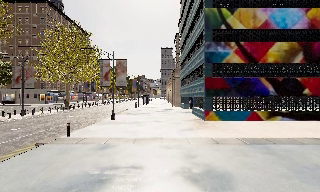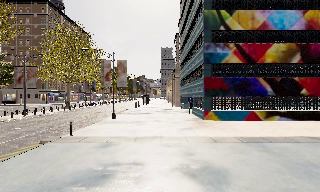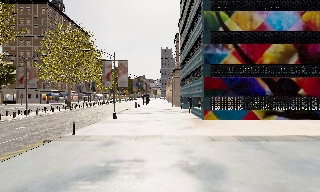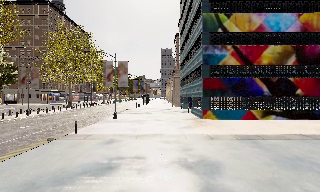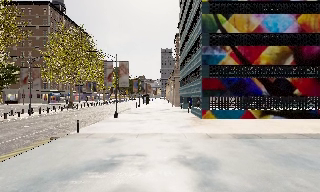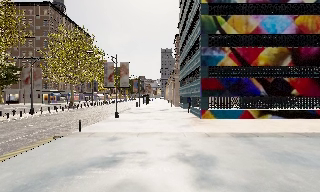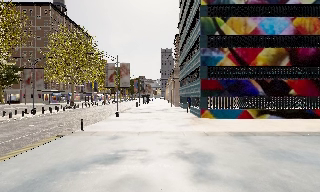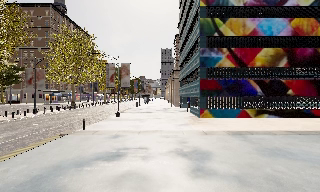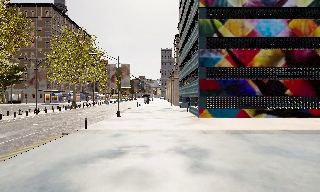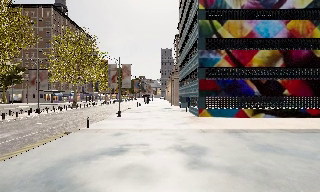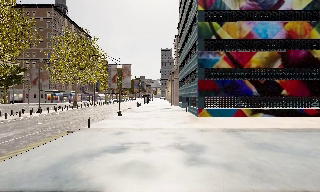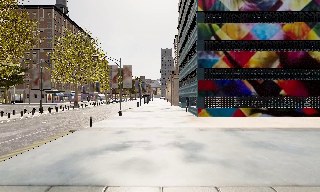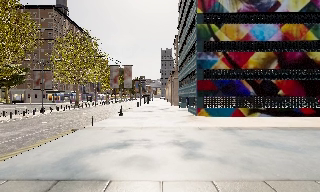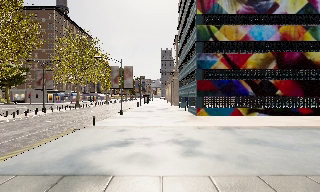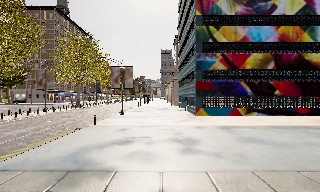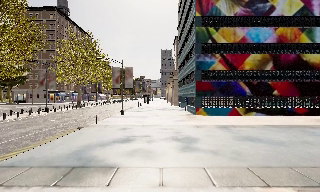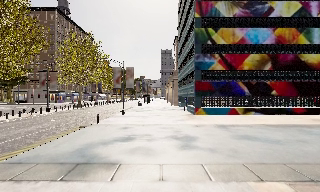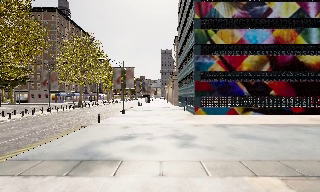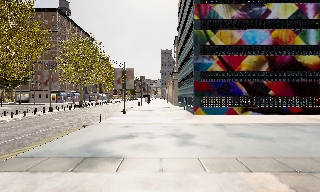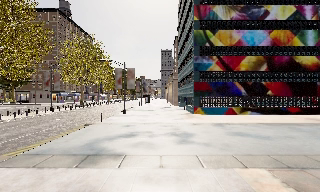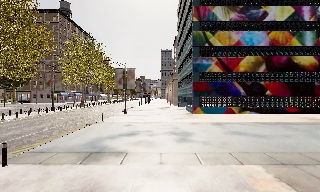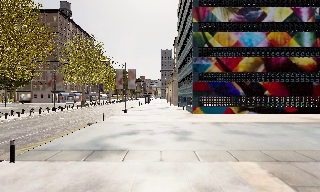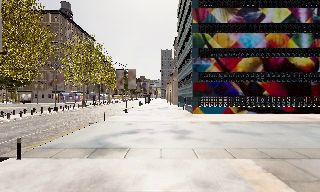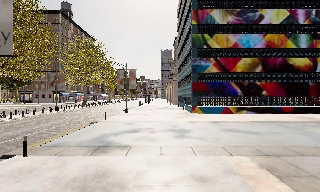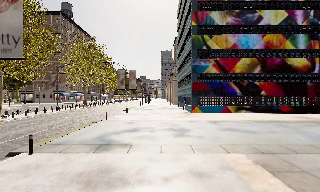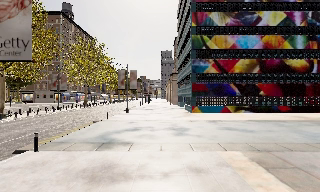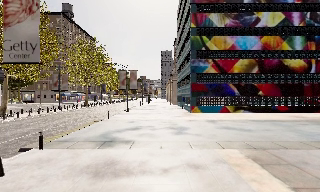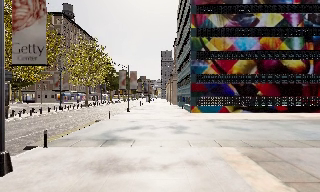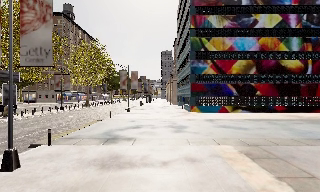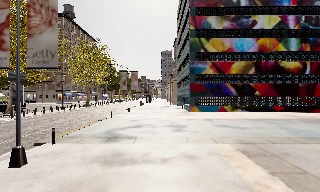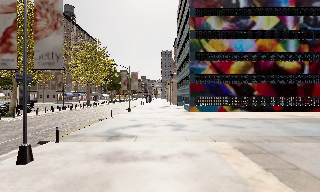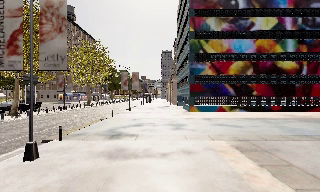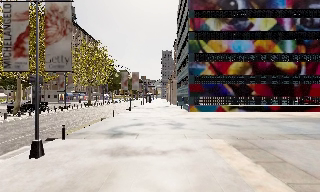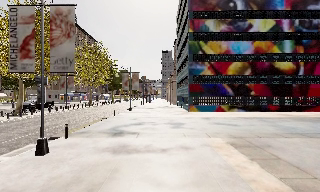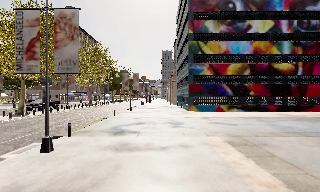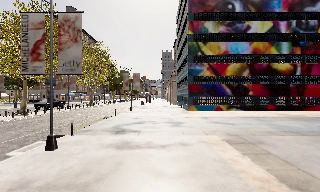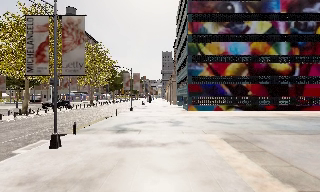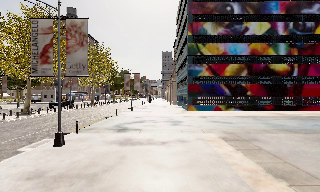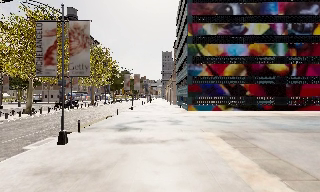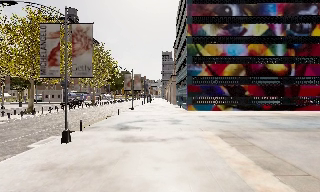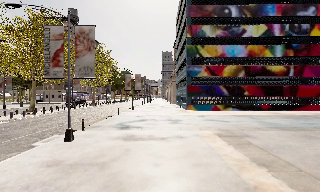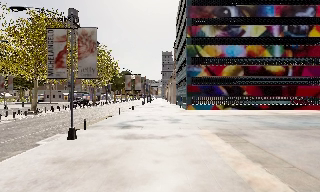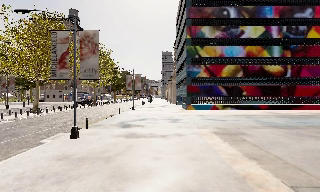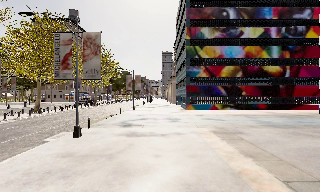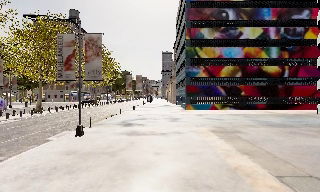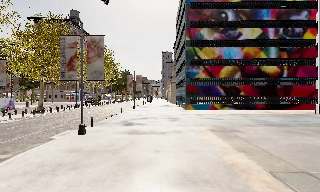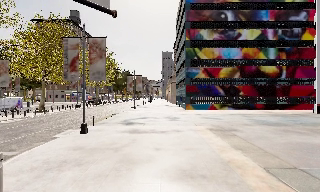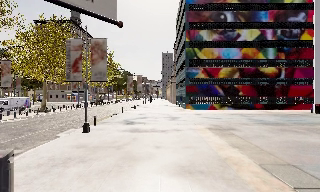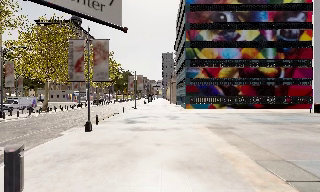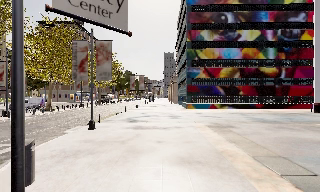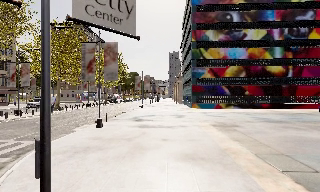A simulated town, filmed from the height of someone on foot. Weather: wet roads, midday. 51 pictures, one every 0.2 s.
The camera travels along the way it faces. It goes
backward.
0.0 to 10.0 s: The camera travels backward, about 15 m, so what stands in front gets smaller.
The film runs backward here.
